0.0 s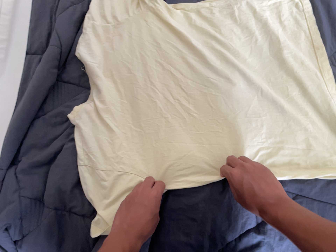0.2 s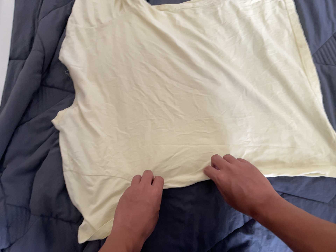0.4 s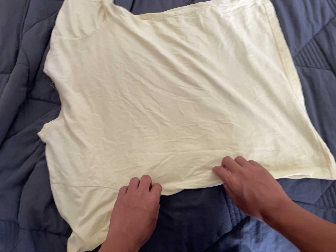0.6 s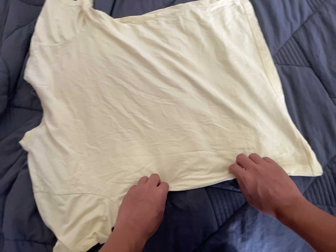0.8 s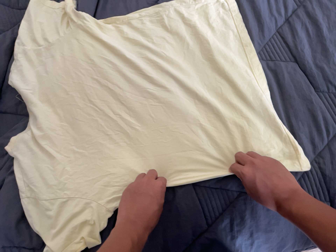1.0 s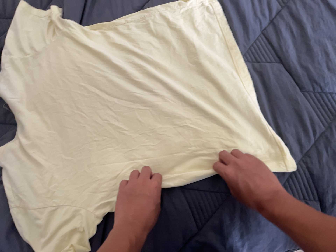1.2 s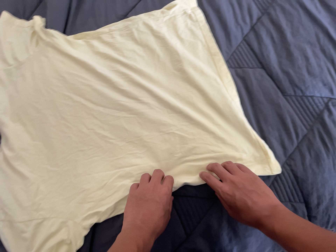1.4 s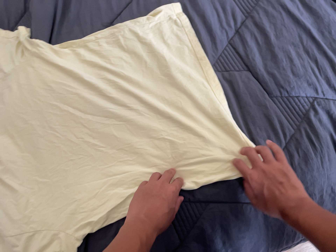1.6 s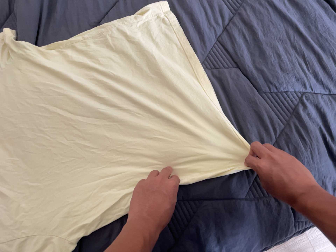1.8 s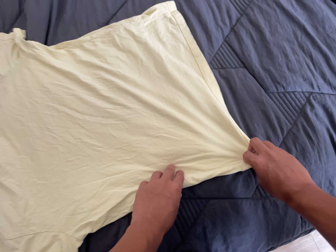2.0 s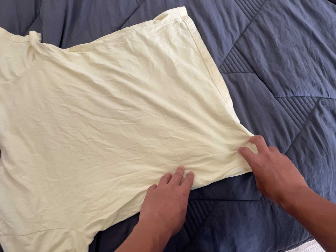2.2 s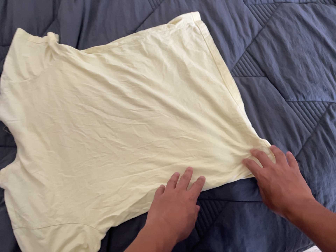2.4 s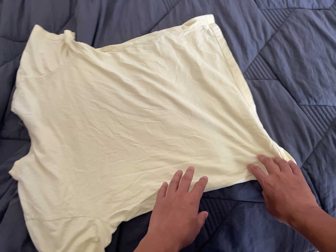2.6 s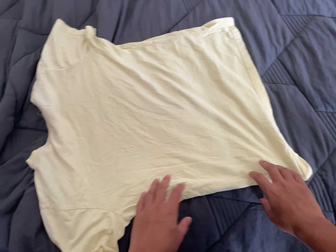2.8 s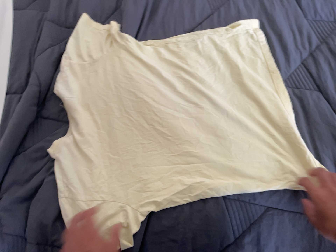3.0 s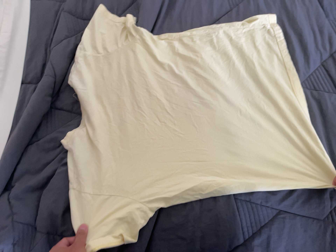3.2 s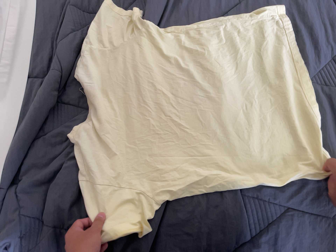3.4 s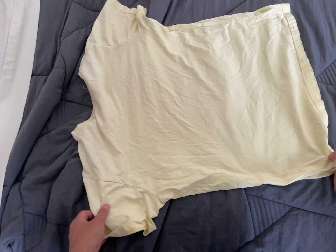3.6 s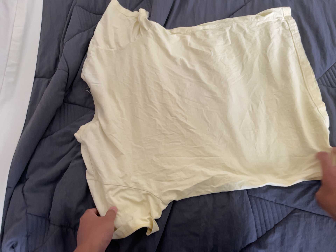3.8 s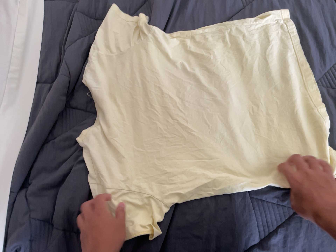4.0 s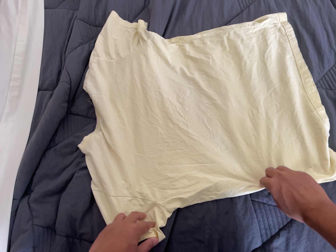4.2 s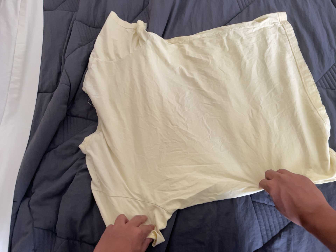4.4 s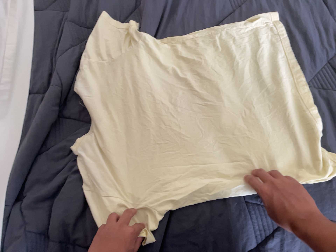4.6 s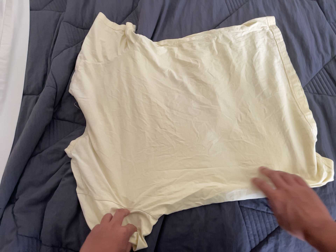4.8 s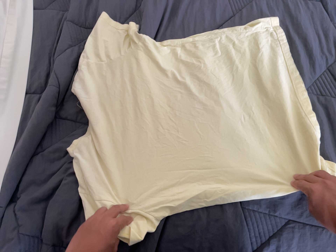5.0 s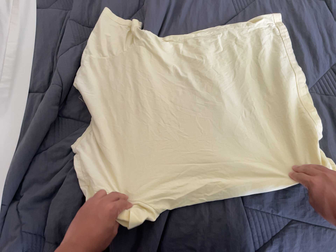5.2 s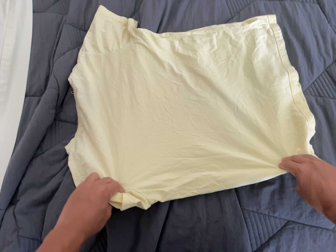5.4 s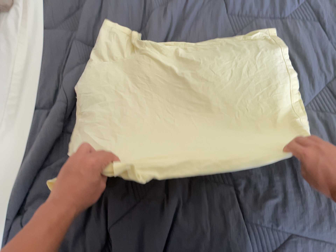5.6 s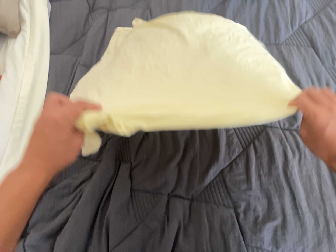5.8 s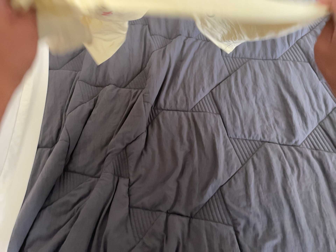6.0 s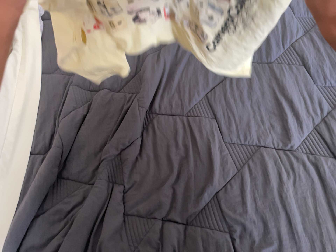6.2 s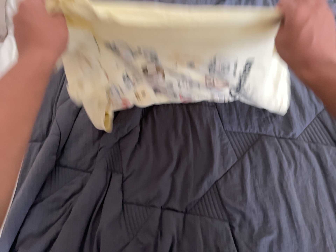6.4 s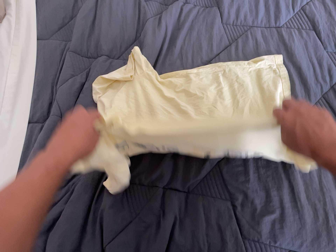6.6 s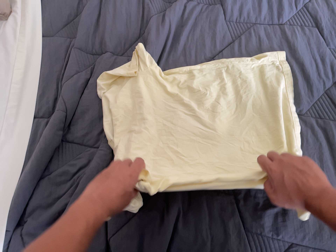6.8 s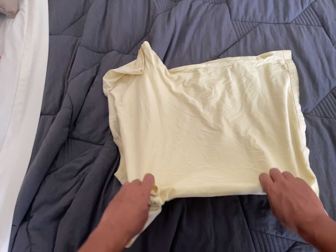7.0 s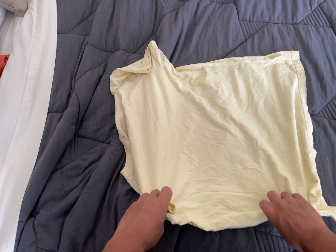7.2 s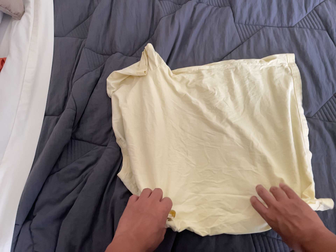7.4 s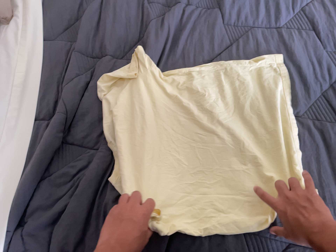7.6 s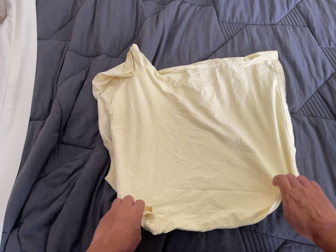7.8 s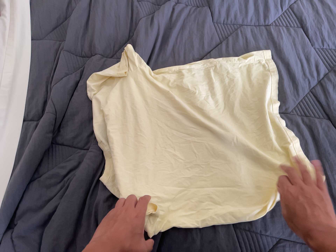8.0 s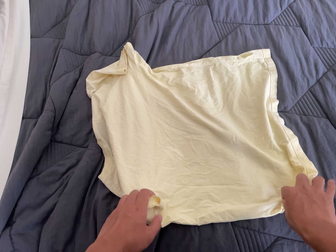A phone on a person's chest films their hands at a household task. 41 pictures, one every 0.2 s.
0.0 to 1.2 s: The camera travels to its right, about 14 cm, so close, fixed things drift to the left. It rolls about its line of sight by about 10 degrees, and the scene rotates counterclockwise.
1.2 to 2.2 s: The camera shifts only a little, or ends up much as it began.
2.2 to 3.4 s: The camera travels to its left, about 10 cm, so close, fixed things drift to the right. It rolls about its line of sight by about 10 degrees, and the scene rotates clockwise.
3.4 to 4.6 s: The camera shifts only a little, or ends up much as it began.
4.6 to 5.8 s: The camera's aim tips toward the top of its view by about 10 degrees, and the scene shifts downward.
5.8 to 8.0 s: The camera shifts only a little, or ends up much as it began.
The film runs backward here.
